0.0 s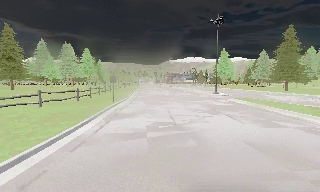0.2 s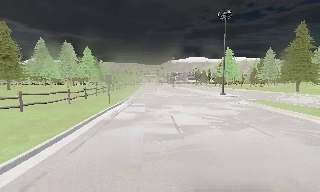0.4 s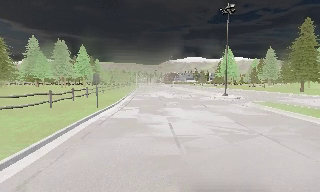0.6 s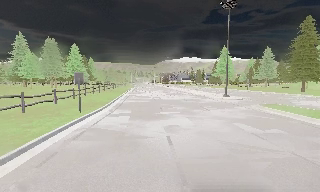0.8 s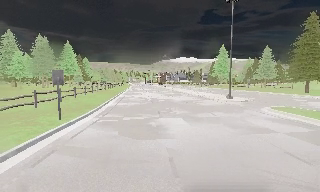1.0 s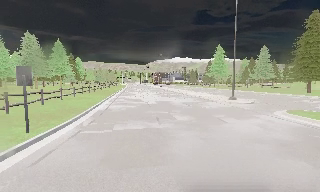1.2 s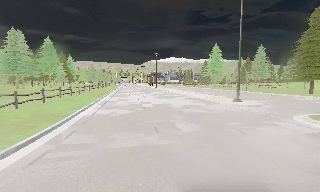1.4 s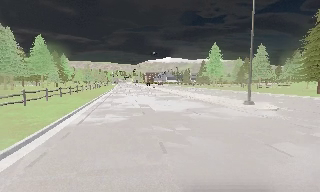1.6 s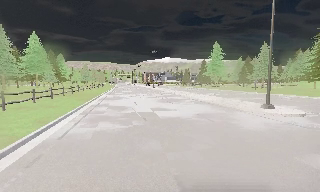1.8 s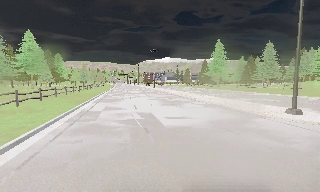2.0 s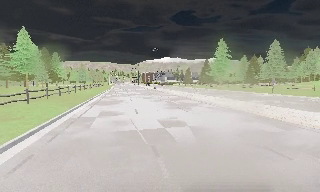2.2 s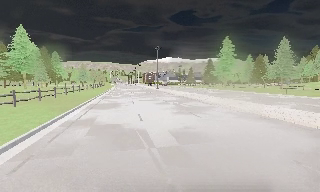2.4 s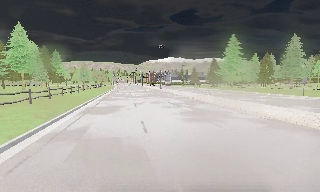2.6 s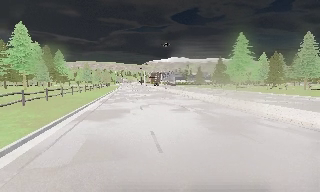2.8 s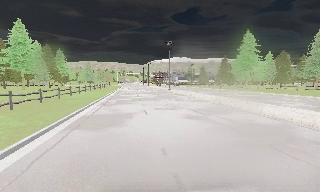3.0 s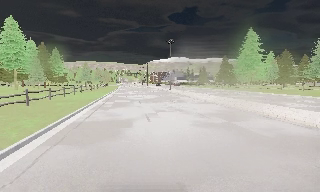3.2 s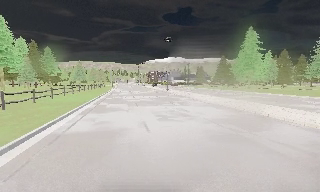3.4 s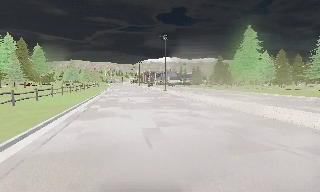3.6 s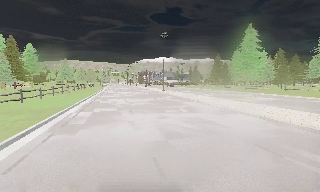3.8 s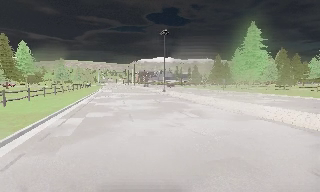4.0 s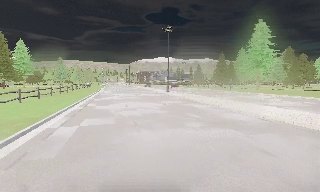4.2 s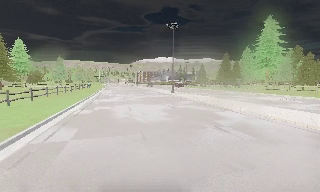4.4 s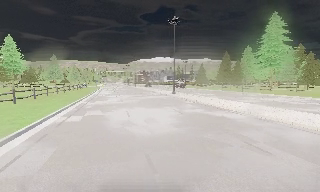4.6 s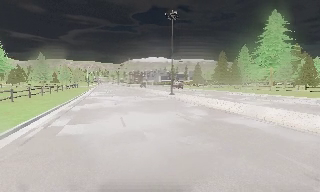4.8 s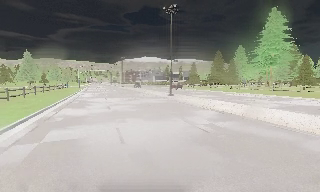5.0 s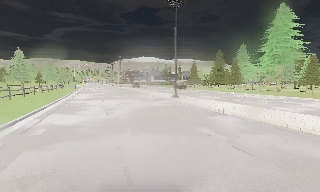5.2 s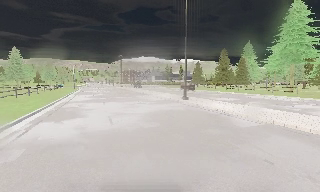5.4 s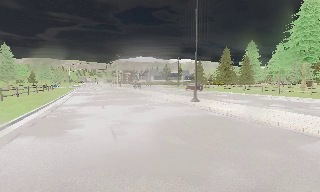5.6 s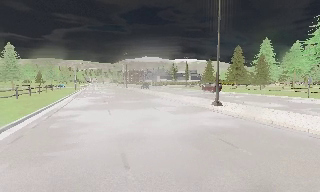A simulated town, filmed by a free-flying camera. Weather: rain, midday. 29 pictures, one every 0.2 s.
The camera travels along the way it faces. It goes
forward.
0.0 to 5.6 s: The camera pans to its right, which is clockwise from overhead, by about 15 degrees. It travels forward, about 55 m, so what stands in front looms larger.
The film runs backward here.
